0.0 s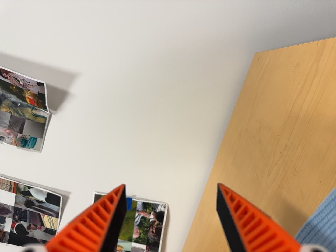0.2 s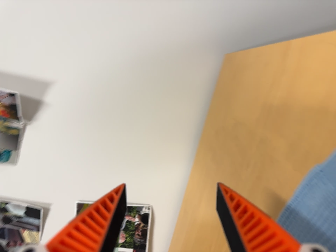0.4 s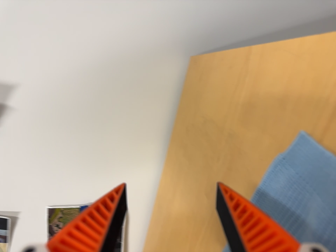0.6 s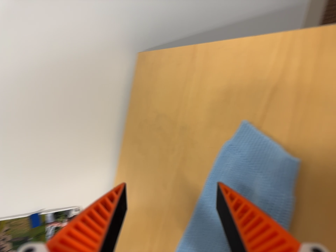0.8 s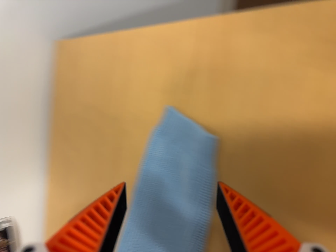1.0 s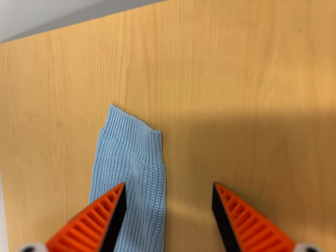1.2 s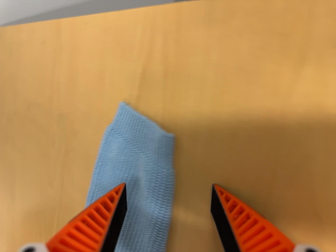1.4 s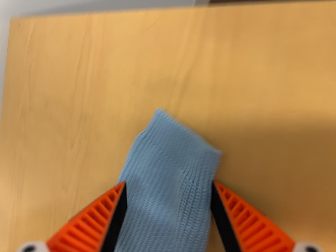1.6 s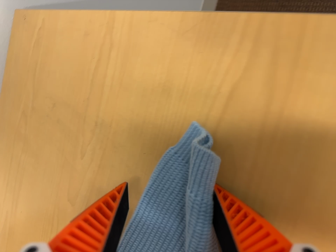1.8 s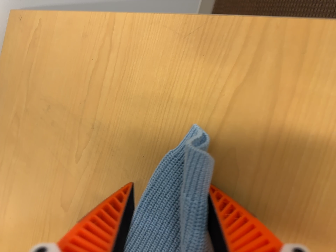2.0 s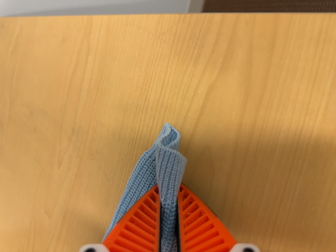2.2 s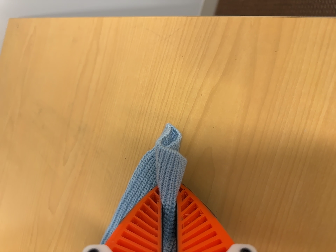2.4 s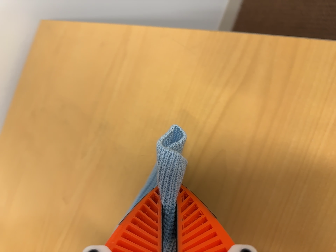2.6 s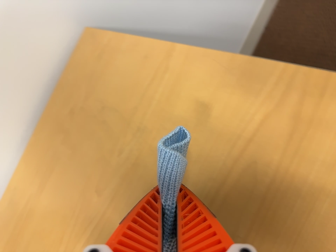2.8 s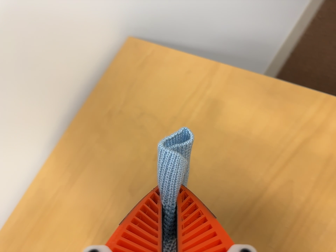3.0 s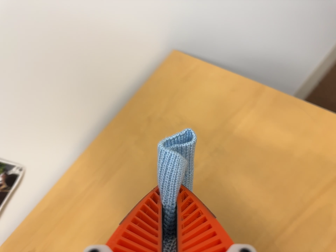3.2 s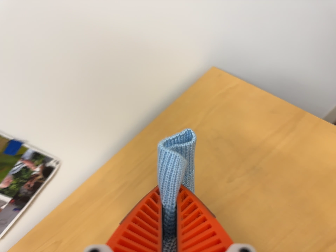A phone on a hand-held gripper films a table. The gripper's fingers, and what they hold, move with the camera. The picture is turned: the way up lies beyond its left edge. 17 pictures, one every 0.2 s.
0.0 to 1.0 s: The camera swings to its right by about 50 degrees, and the scene slides to the left. It travels backward, about 4 cm. It rolls about its line of sight by about 25 degrees, and the scene rotates counterclockwise.
1.0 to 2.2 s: The camera travels to its left and forward, about 12 cm. It rolls about its line of sight by about 15 degrees, and the scene rotates clockwise.
2.2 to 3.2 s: The camera pans to its left by about 10 degrees. It travels to its left and backward, about 22 cm, so close, fixed things drift to the right. Its aim tips toward the top of its view by about 10 degrees, and the scene shifts downward. It rolls about its line of sight by about 30 degrees, and the scene rotates clockwise.
The film runs forward here.
